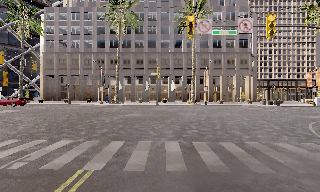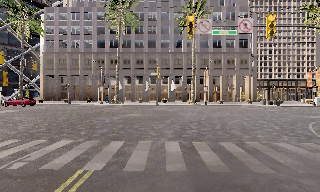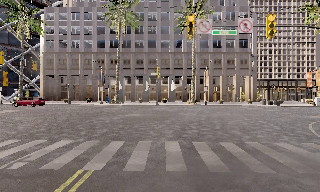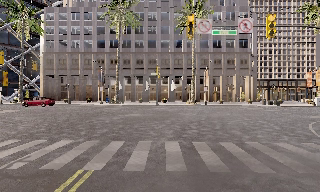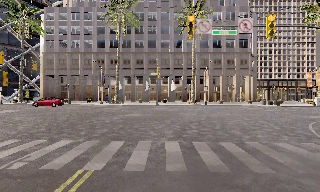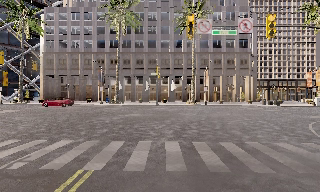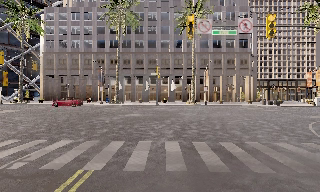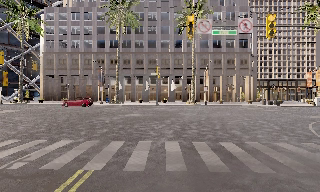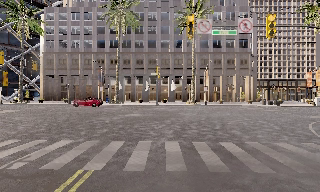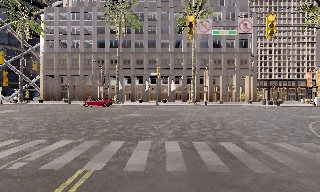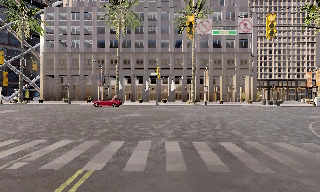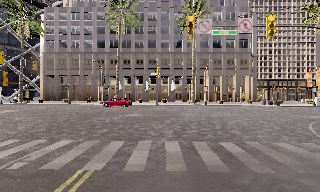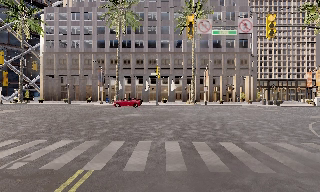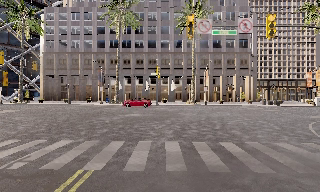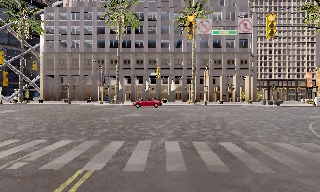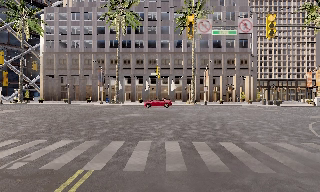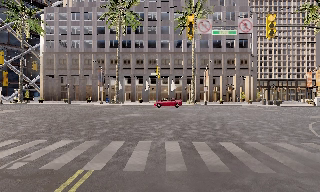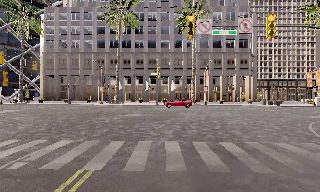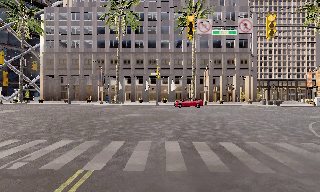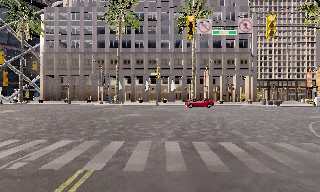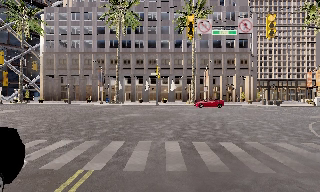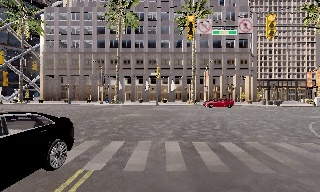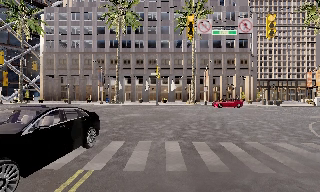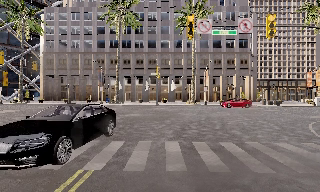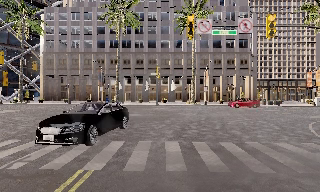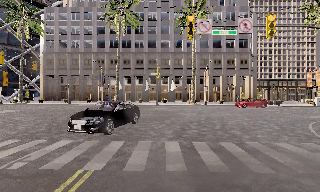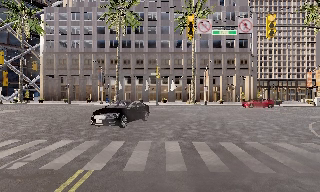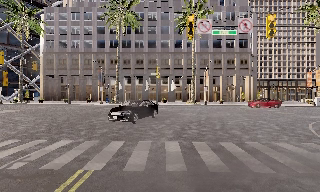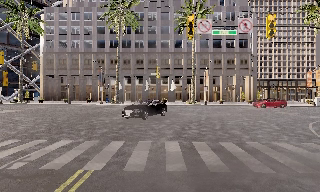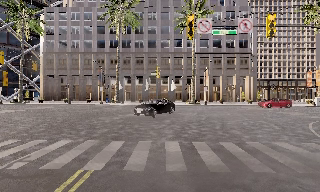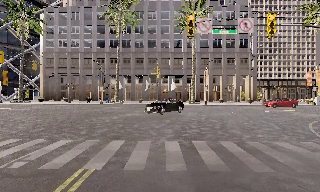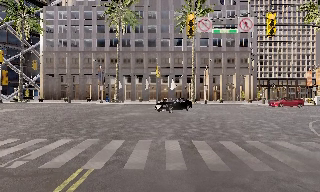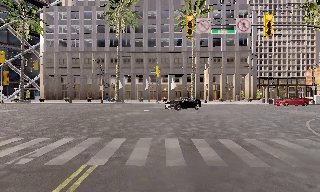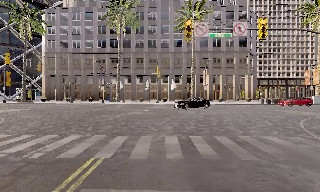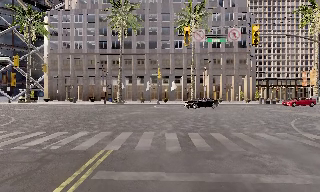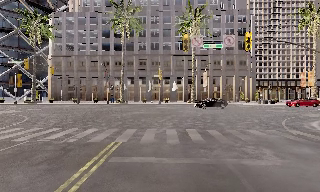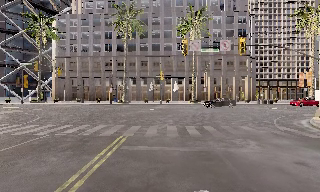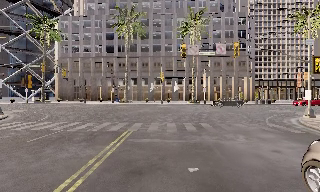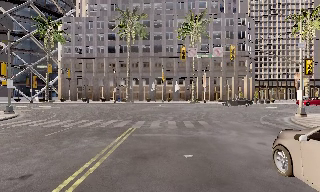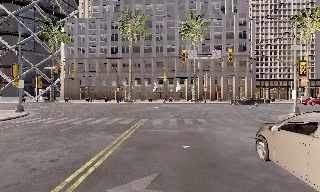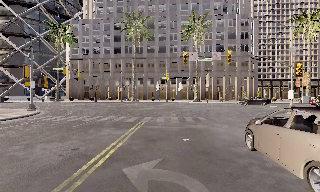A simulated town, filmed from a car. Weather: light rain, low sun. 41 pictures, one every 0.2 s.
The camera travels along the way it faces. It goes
backward.
0.0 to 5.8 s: The camera keeps its place and its aim.
5.8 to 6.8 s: The camera travels backward, about 1.5 m, so what stands in front gets smaller. It gains speed.
6.8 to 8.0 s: The camera travels backward, about 5 m, so what stands in front gets smaller.
The film runs backward here.
